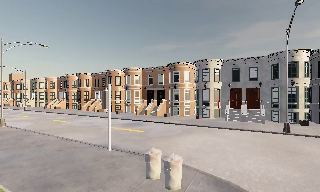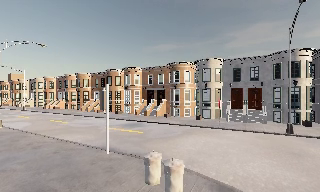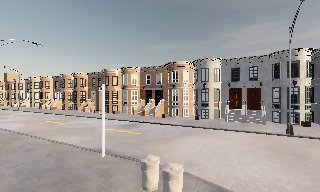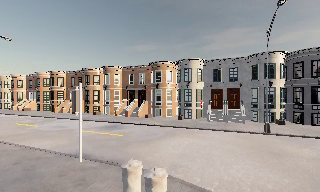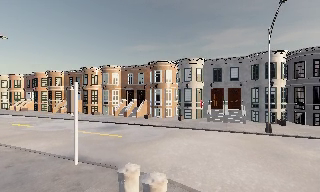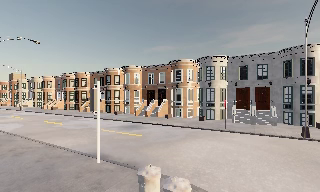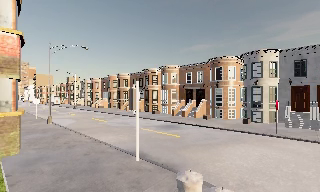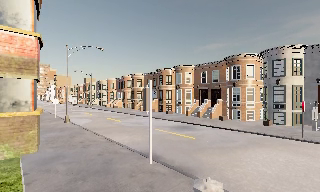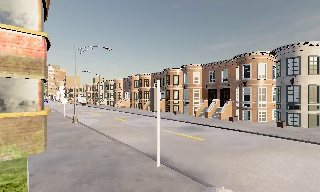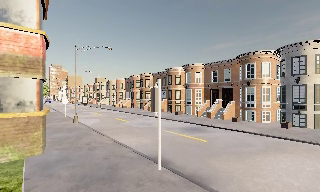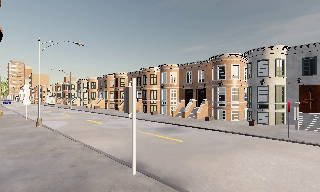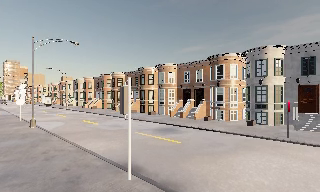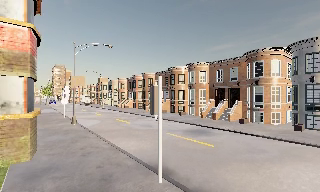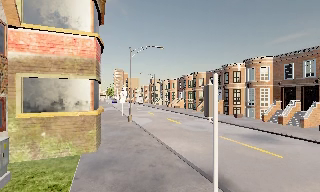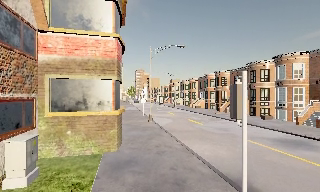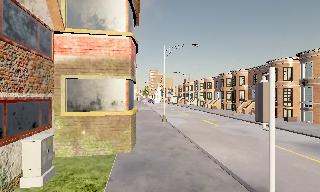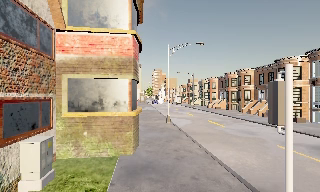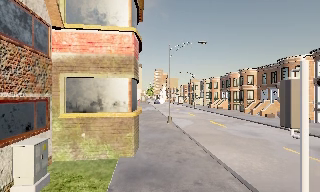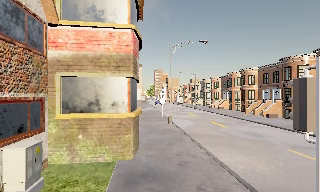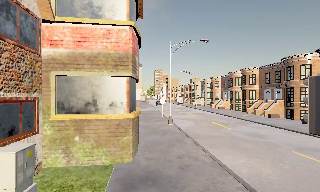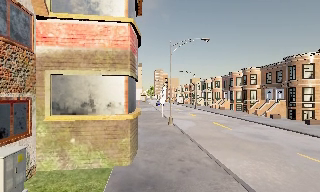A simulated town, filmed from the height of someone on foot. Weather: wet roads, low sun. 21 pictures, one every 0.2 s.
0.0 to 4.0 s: The scene slides to the right, as the camera pans about 55 degrees to its left. It travels forward, about 5 m.
The film runs forward here.
